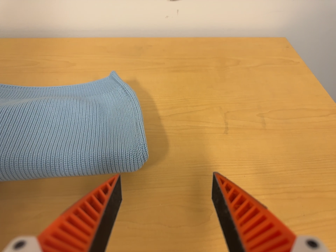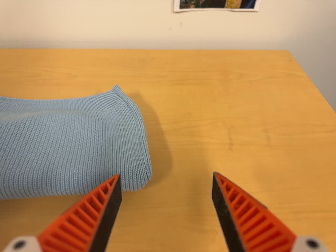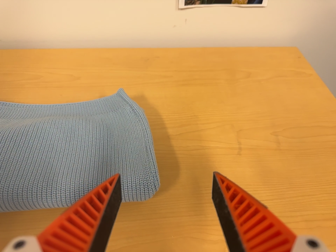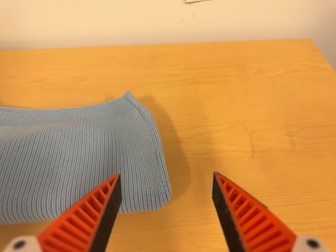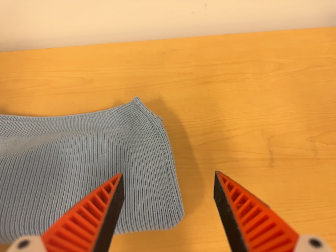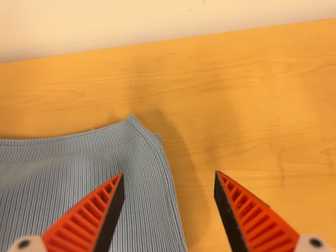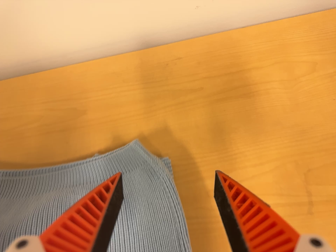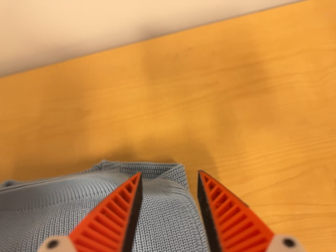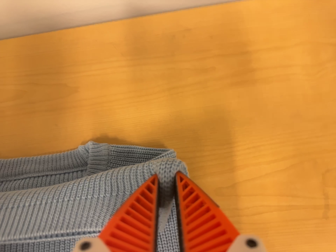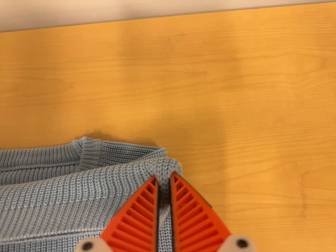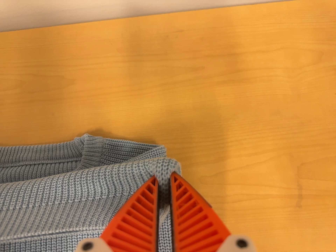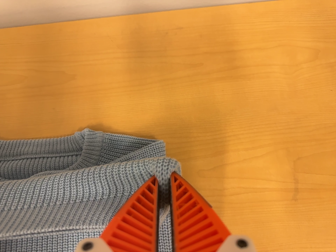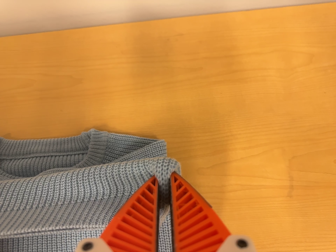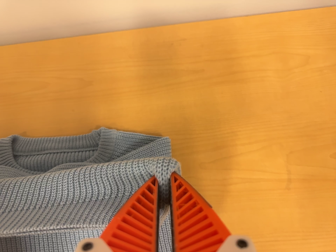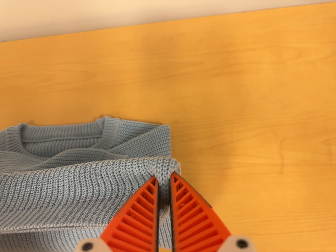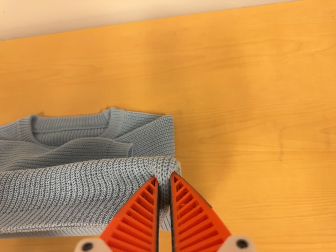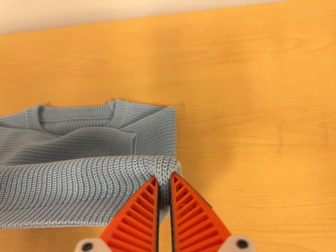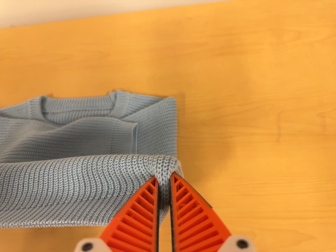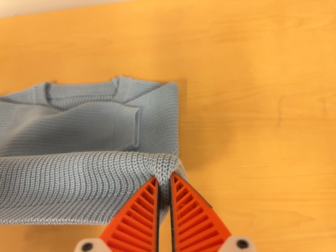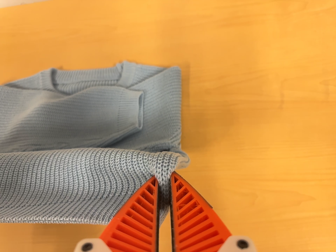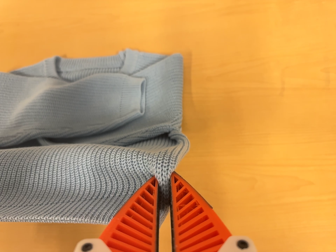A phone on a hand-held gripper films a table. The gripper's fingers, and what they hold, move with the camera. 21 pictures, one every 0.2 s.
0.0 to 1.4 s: The camera swings to its left by about 10 degrees, and the scene slides to the right. It travels toward the top of its view and forward, about 30 cm. Its aim tips toward the bottom of its view by about 20 degrees. It rolls about its line of sight by about 10 degrees, and the scene rotates counterclockwise.
1.4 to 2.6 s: The camera travels backward, about 7 cm, so what stands in front gets smaller.
2.6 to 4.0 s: The camera travels toward the bottom of its view and backward, about 16 cm, so close, fixed things drift upward.
The film runs backward here.
